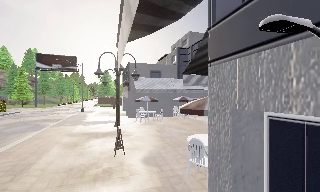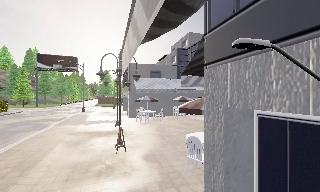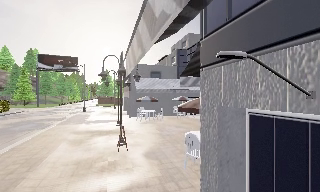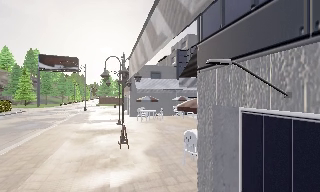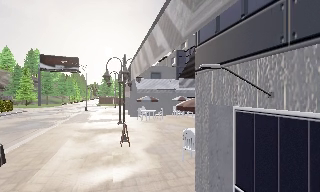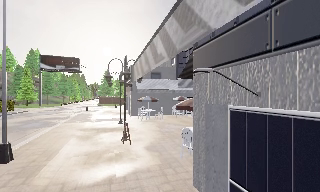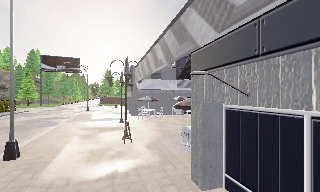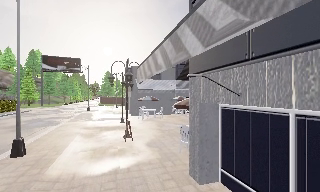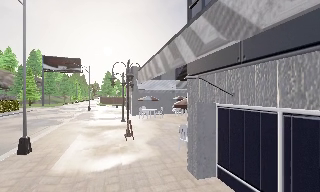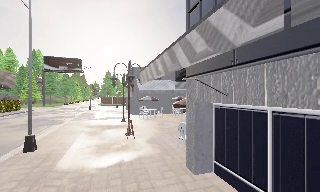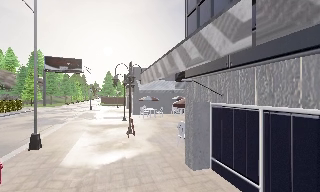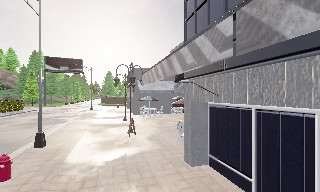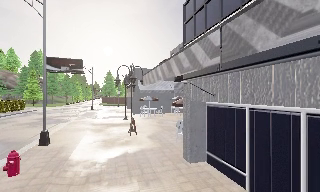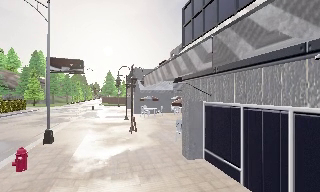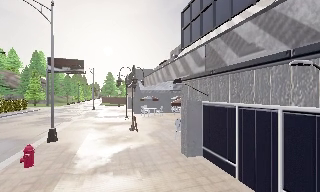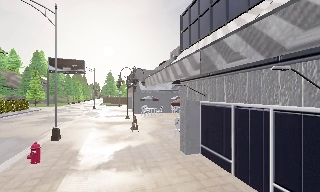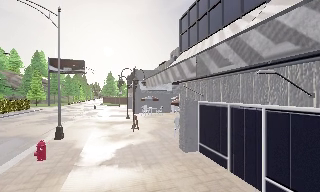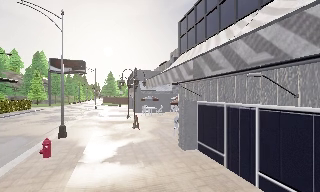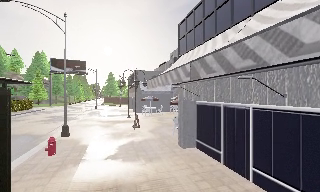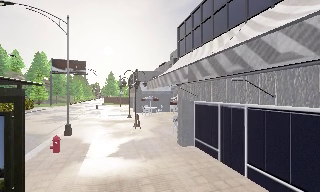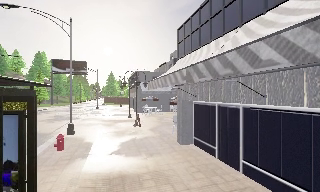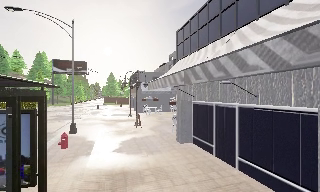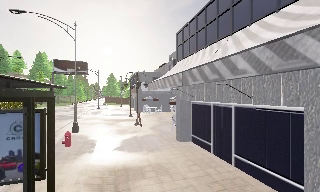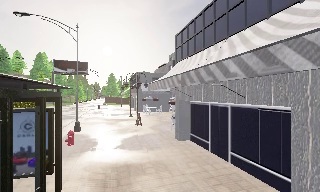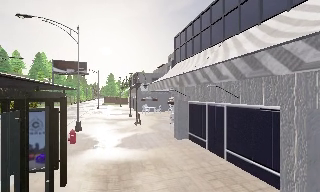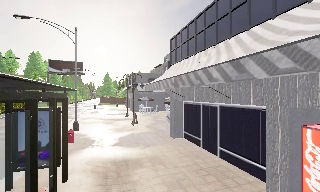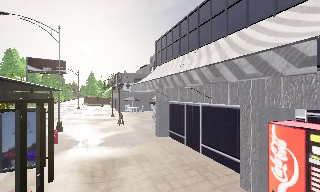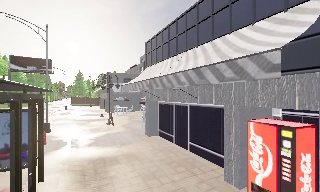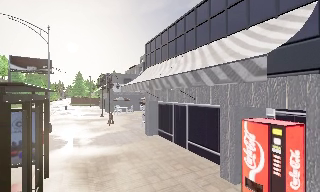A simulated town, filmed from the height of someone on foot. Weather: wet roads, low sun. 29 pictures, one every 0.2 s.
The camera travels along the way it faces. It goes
backward.
0.0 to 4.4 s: The camera travels backward, about 6 m, so what stands in front gets smaller.
4.4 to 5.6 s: The camera pans to its right, which is clockwise from overhead, by about 10 degrees. It travels backward, about 1.5 m, so what stands in front gets smaller.
The film runs backward here.
